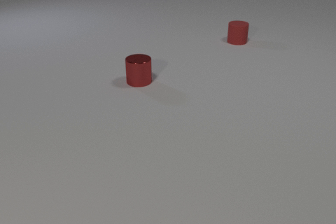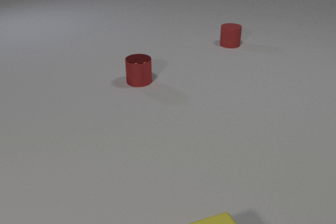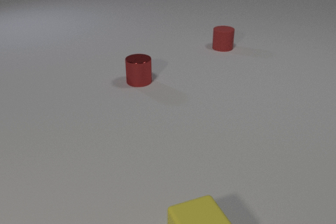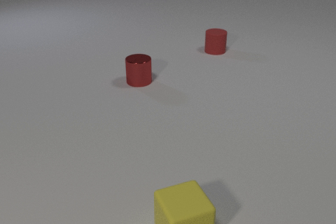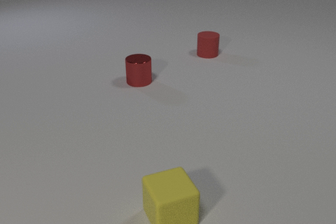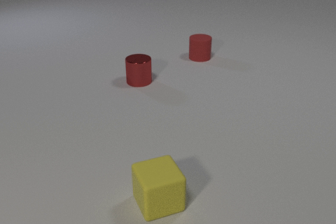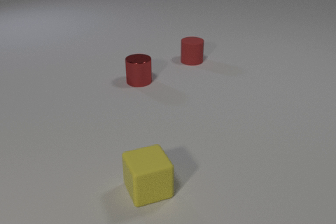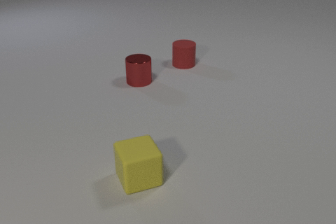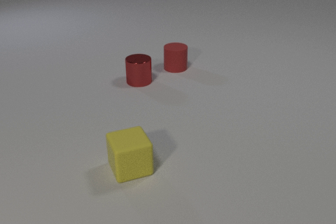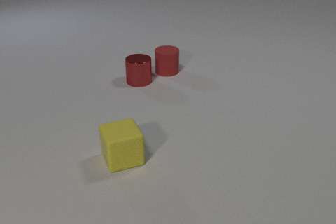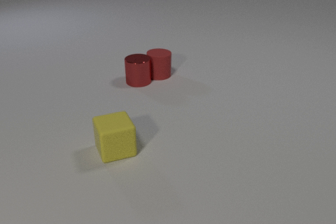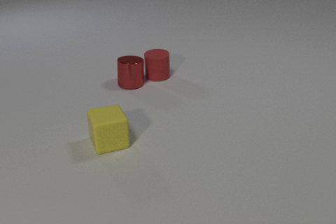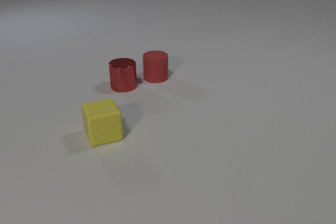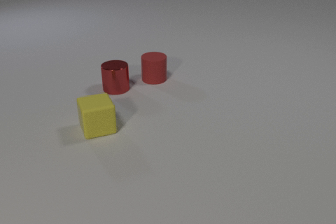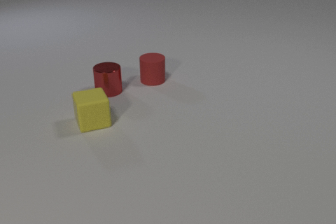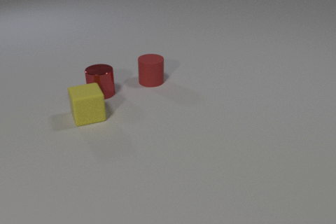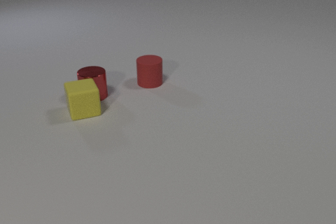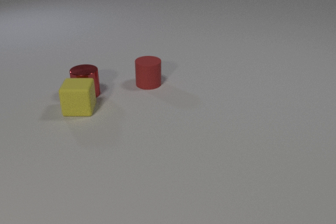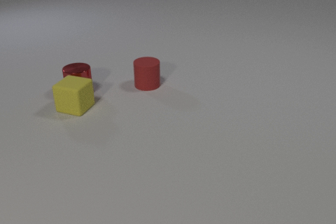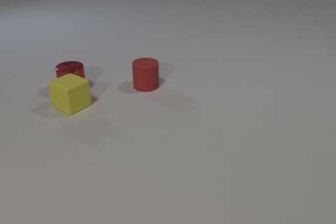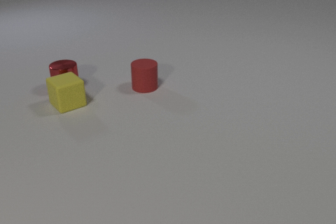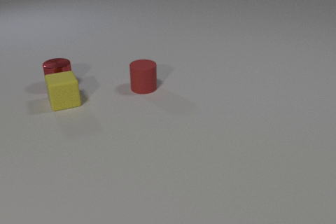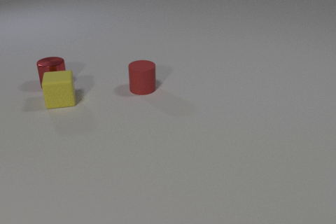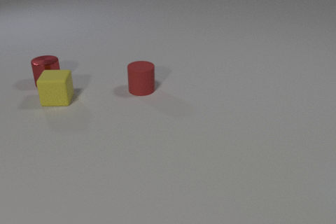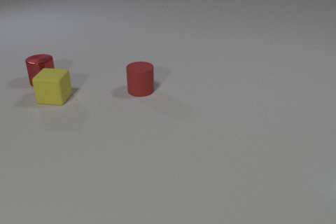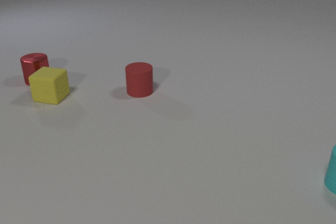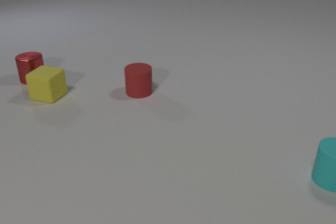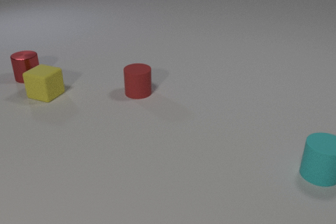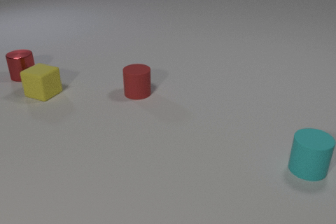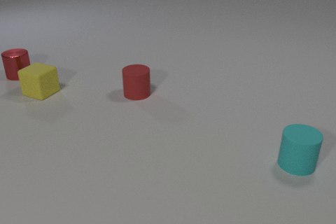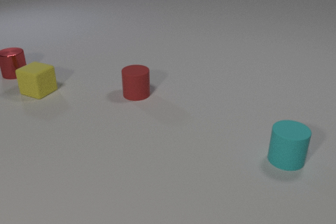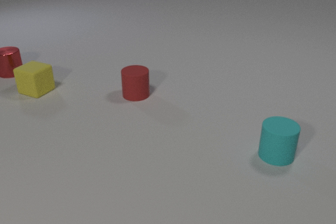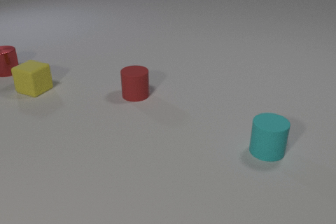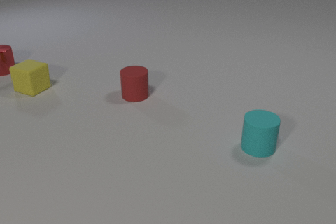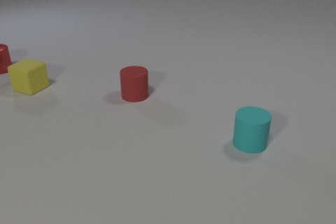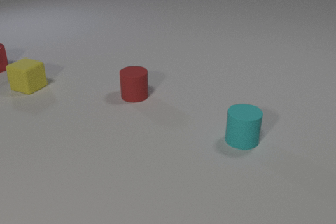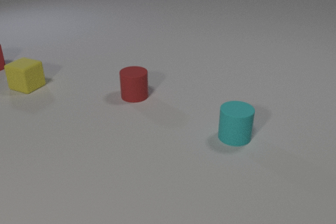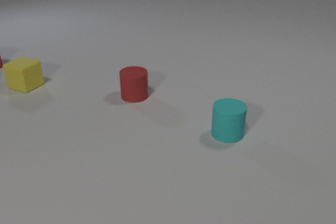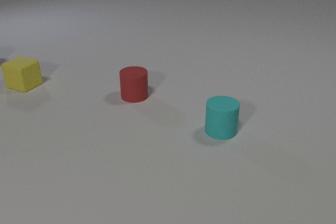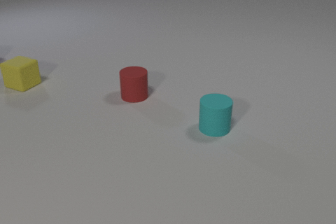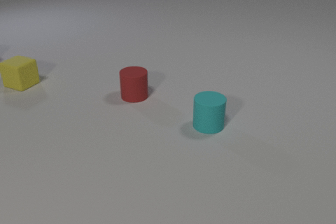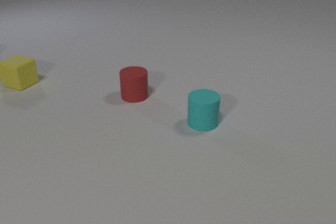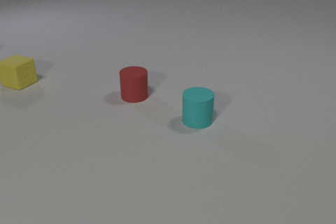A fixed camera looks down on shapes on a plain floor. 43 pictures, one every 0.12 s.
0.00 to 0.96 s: The red rubber cylinder slides toward the camera and to the left. The yellow rubber cube comes in at the bottom edge, slides away from the camera and to the left.
0.96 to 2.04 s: The red rubber cylinder slides toward the camera and to the left. The red metal cylinder slides to the left and toward the camera. The yellow rubber cube slides away from the camera and to the left. The red rubber cylinder and the red metal cylinder collide. The red metal cylinder and the yellow rubber cube collide.
2.04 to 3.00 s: The red rubber cylinder slides toward the camera and to the left. The red metal cylinder slides to the left and away from the camera. The cyan rubber cylinder comes in at the right edge, slides to the left. The yellow rubber cube slides away from the camera and to the left, spins so that its near face slides to the left, clockwise seen from above.
3.00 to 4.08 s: The red rubber cylinder slides toward the camera. The red metal cylinder slides away from the camera and to the left. The cyan rubber cylinder slides to the left and away from the camera. The yellow rubber cube slides away from the camera and to the left.
4.08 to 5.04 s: The red metal cylinder slides away from the camera and to the left, leaves at the left edge. The cyan rubber cylinder slides to the left and away from the camera. The yellow rubber cube slides away from the camera and to the left.
What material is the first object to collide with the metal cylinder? rubber.
What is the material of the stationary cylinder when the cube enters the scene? metal.
What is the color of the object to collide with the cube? red.
